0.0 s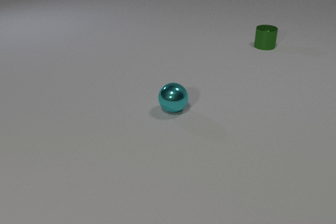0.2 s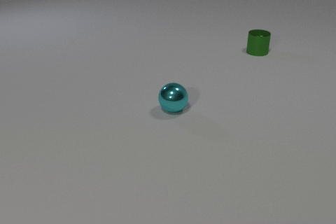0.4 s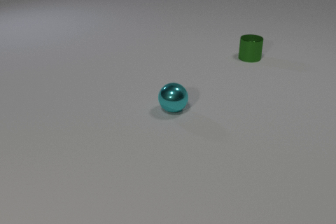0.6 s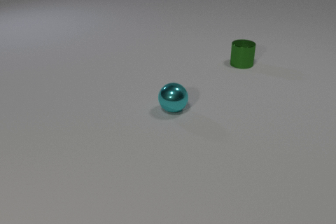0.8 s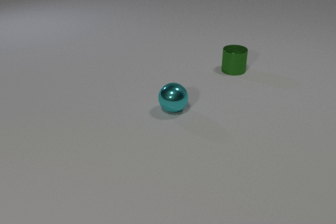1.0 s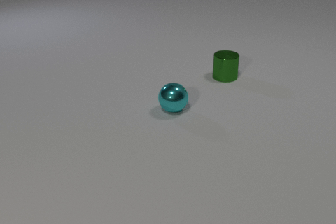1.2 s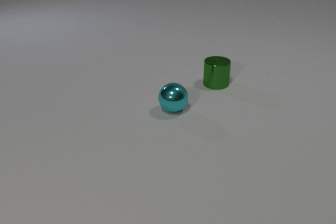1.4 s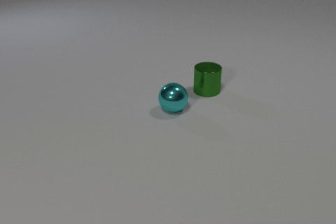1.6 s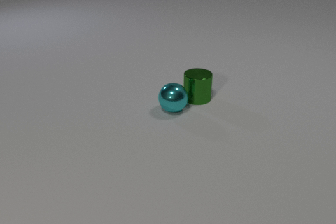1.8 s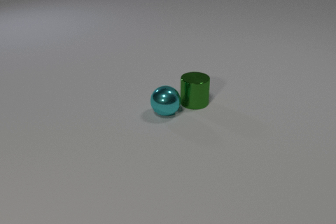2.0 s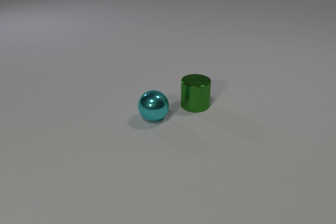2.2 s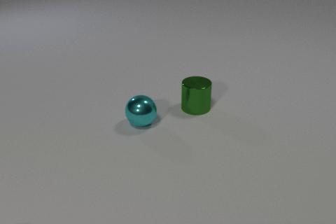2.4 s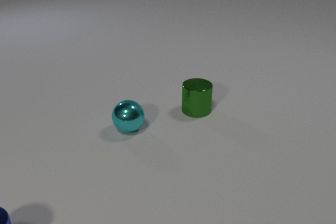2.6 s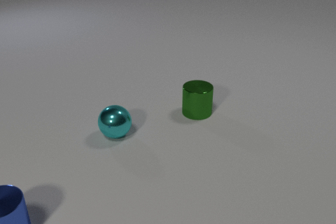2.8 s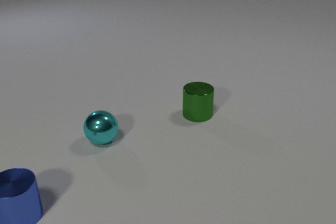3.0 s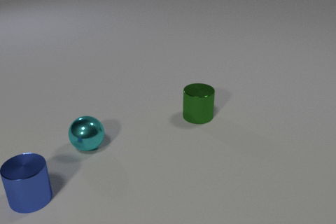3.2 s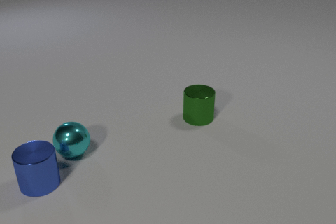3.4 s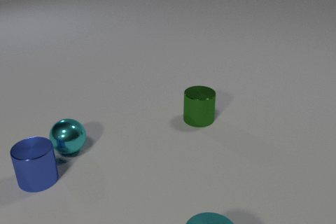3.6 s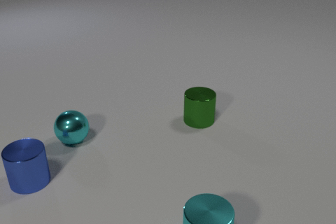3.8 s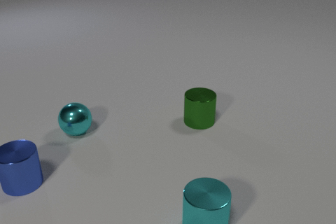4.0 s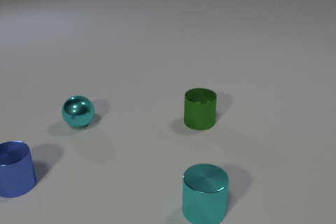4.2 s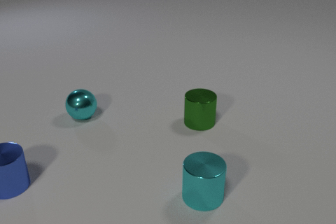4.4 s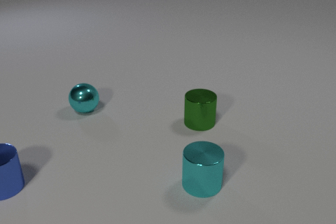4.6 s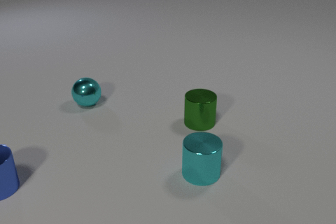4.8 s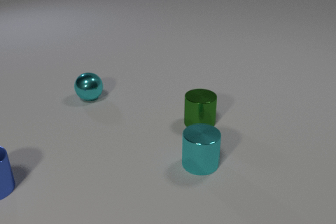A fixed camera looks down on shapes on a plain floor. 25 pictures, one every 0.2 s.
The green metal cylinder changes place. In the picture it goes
toward the camera.
The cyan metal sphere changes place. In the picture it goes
to the left.
0.0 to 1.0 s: The green metal cylinder slides toward the camera and to the left.
1.0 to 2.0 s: The green metal cylinder slides toward the camera and to the left. The cyan metal sphere rolls to the left and toward the camera. The green metal cylinder and the cyan metal sphere collide.
2.0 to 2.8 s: The green metal cylinder slides toward the camera. The cyan metal sphere rolls to the left and toward the camera. The blue metal cylinder comes in at the bottom edge, slides away from the camera and to the right.
2.8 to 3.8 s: The green metal cylinder slides toward the camera. The cyan metal sphere rolls to the left and away from the camera. The cyan metal cylinder comes in at the bottom edge, slides away from the camera. The blue metal cylinder slides away from the camera. The cyan metal sphere and the blue metal cylinder collide.
3.8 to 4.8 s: The cyan metal sphere rolls away from the camera. The cyan metal cylinder slides away from the camera. The blue metal cylinder slides to the left.
Are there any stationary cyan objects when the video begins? yes.
What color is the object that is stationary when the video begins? cyan.
How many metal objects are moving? 4.
